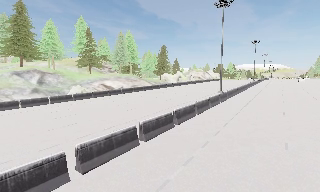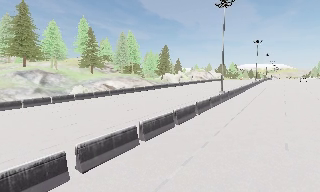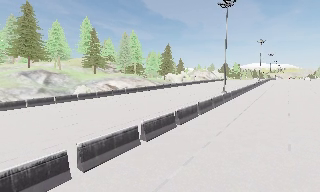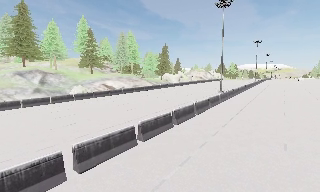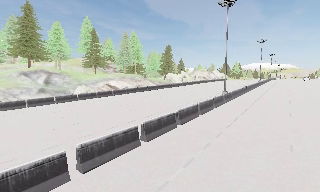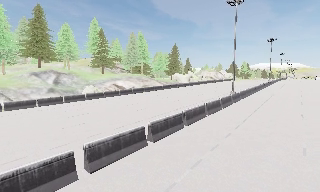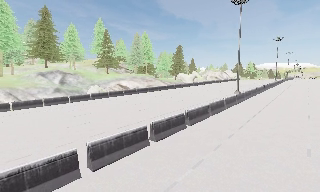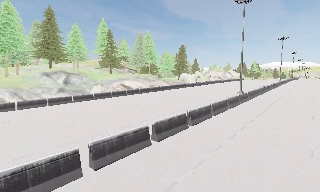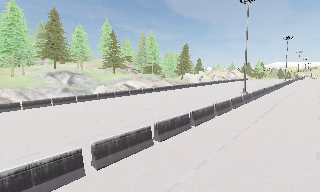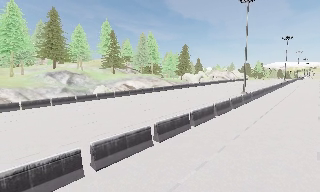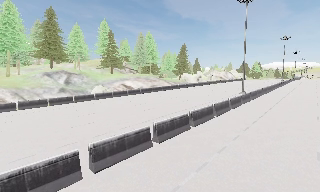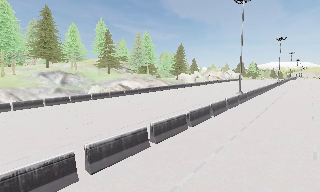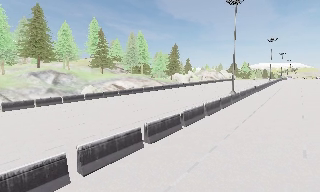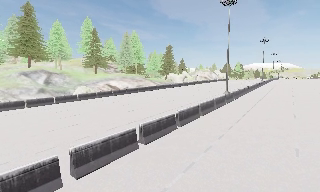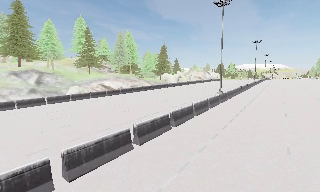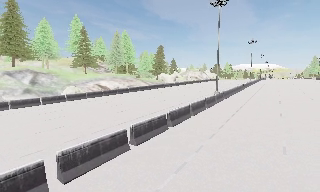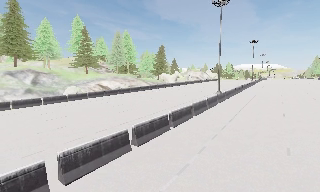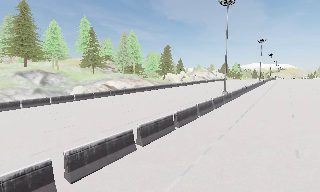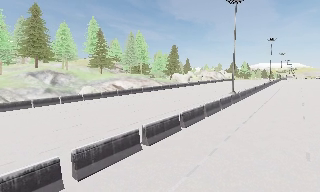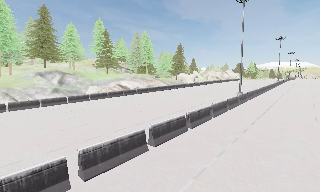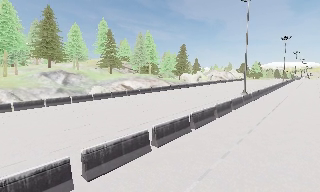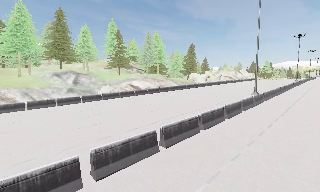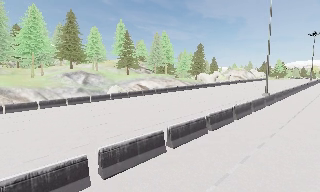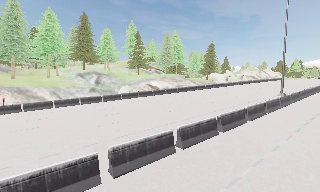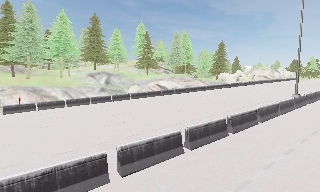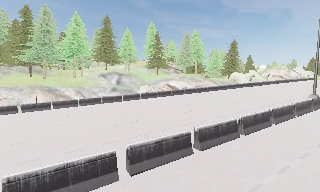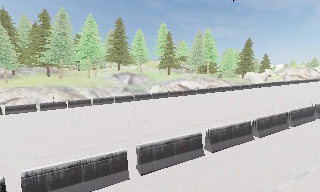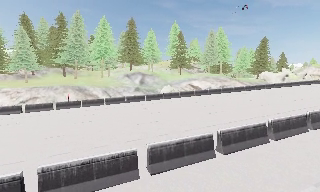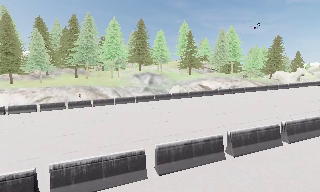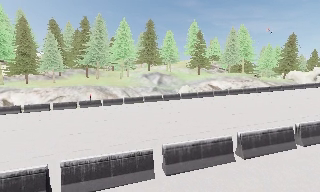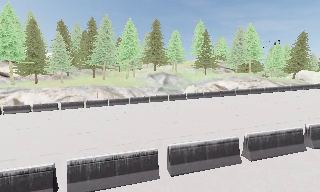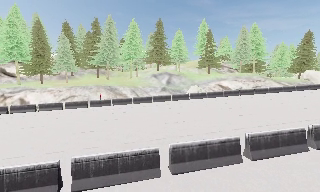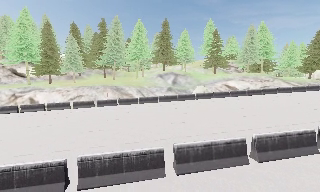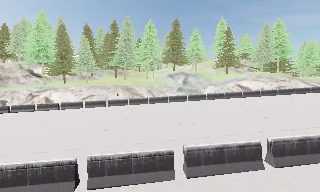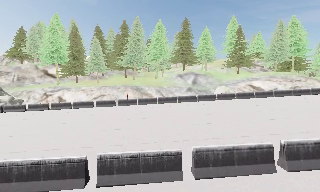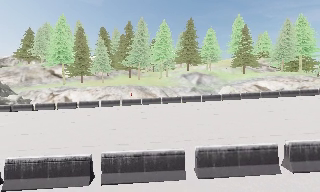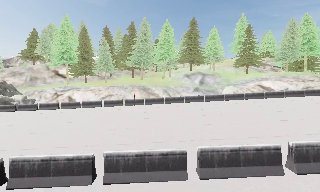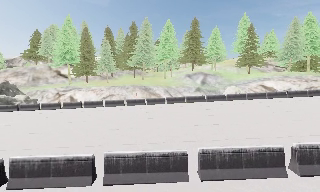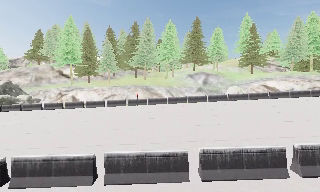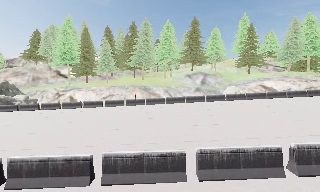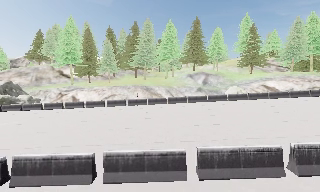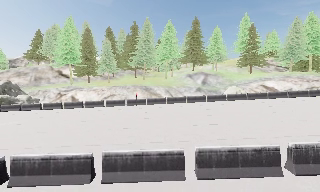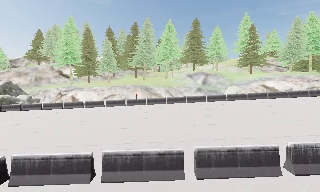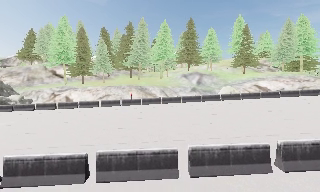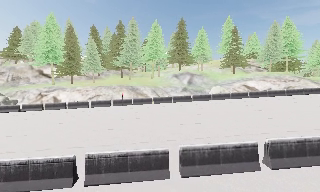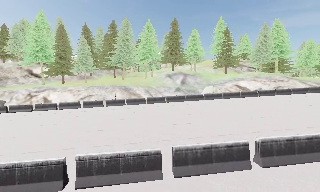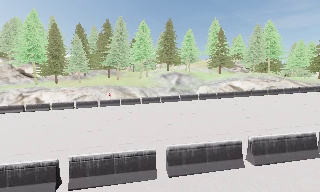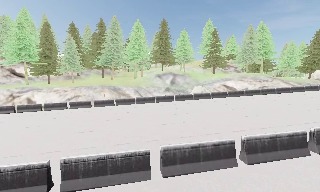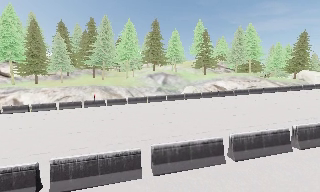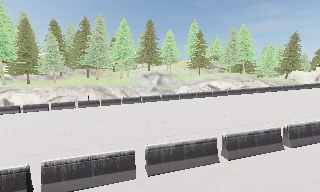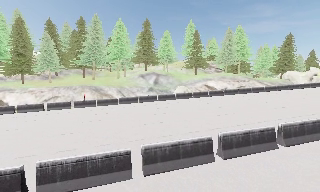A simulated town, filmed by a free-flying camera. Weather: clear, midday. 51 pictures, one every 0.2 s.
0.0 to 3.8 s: The camera travels forward, about 1 m, so what stands in front looms larger.
3.8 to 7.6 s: The scene slides to the right, as the camera pans about 50 degrees to its left. It travels to its right, about 0.5 m.
7.6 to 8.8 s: The camera shifts only a little, or ends up much as it began.
8.8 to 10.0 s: The camera pans to its right, which is clockwise from overhead, by about 10 degrees.
The film runs forward here.
